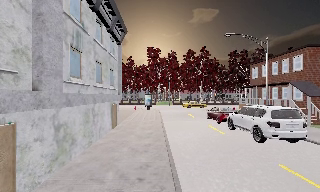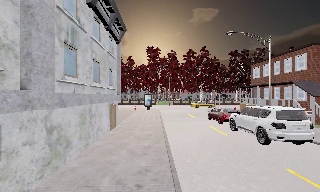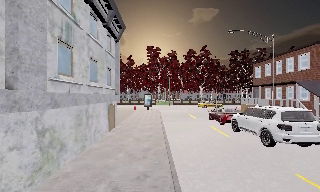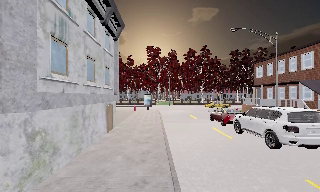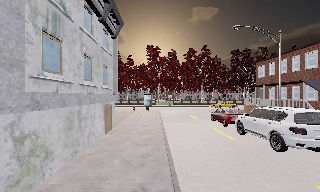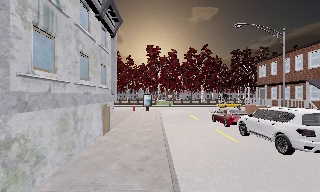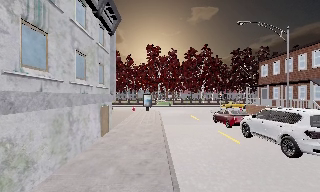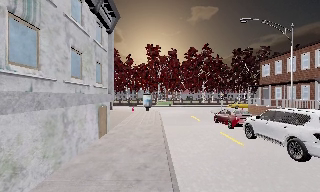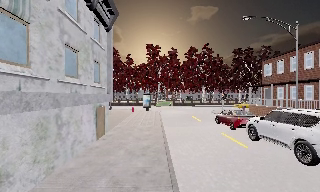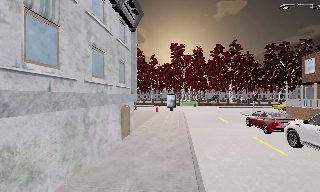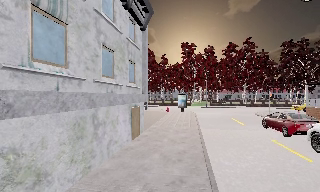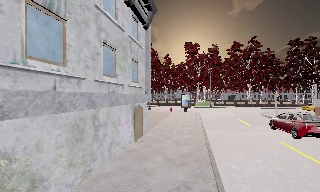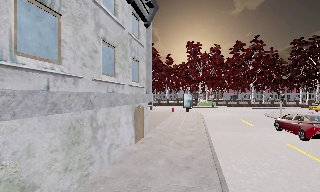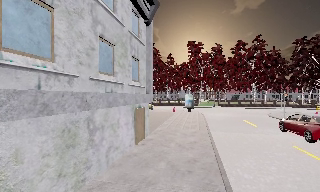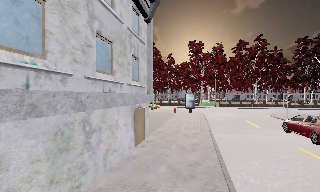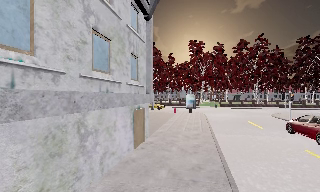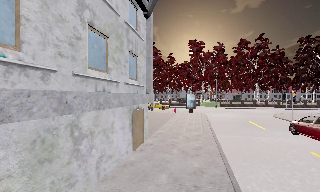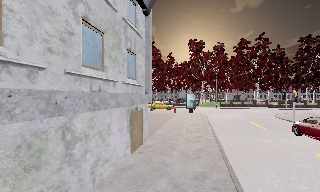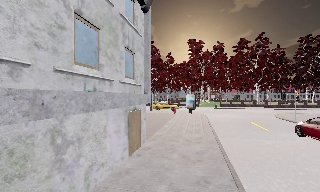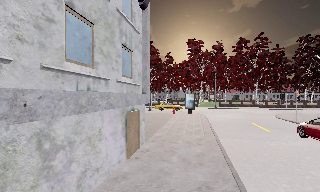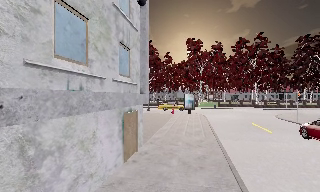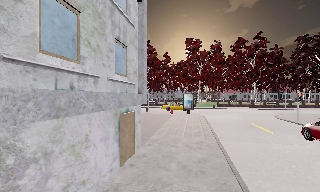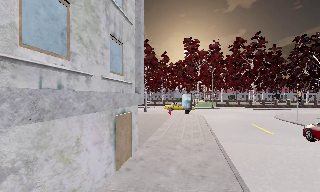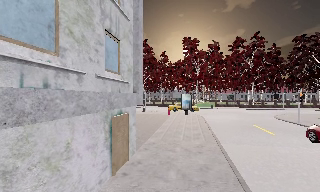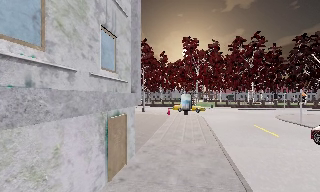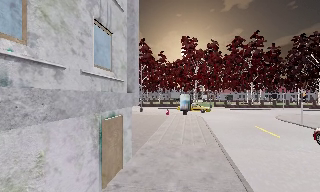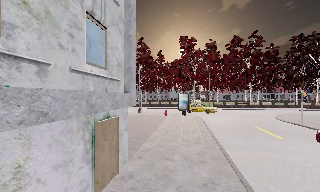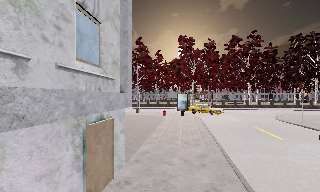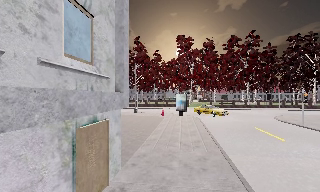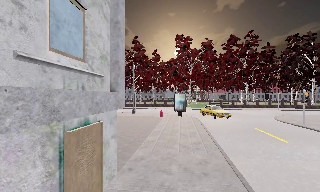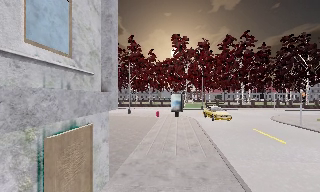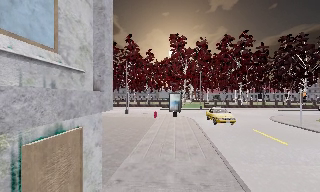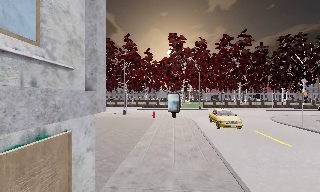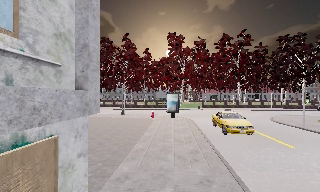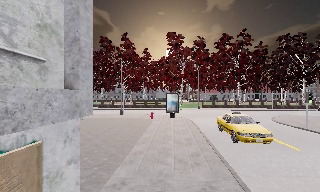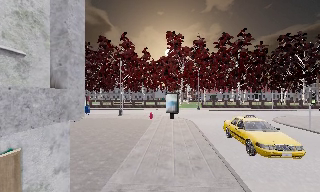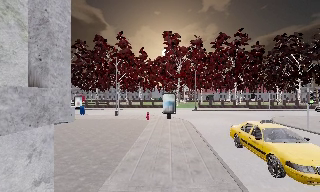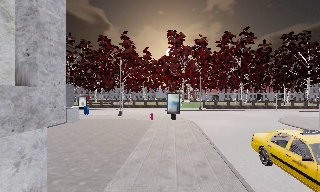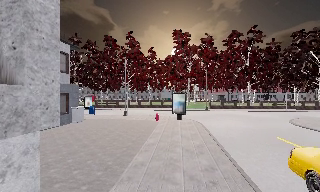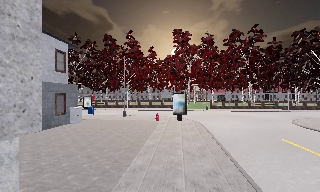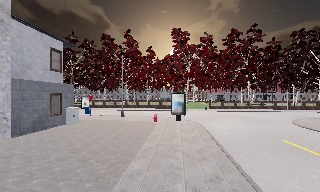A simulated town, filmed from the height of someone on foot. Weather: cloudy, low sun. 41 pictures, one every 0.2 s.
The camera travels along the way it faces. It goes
forward.
0.0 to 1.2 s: The camera travels forward, about 2 m, so what stands in front looms larger.
1.2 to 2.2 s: The camera swings to its left by about 15 degrees, and the scene slides to the right. It travels forward, about 1.5 m, so what stands in front looms larger.
2.2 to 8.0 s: The camera travels forward, about 10 m, so what stands in front looms larger.
The film runs forward here.
